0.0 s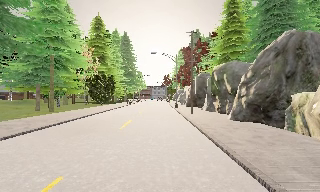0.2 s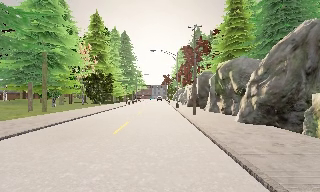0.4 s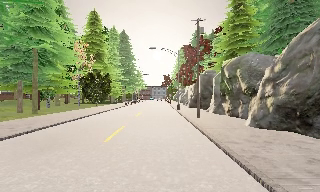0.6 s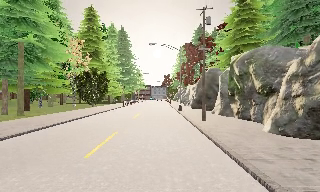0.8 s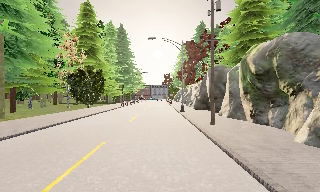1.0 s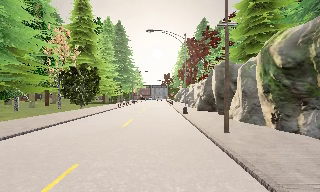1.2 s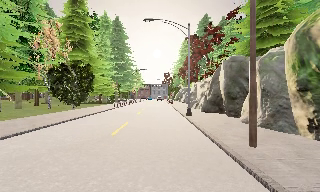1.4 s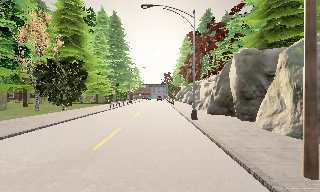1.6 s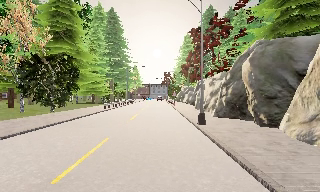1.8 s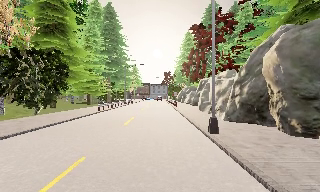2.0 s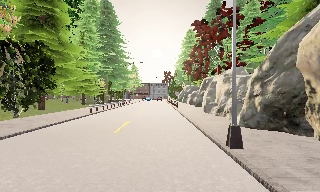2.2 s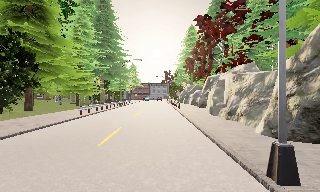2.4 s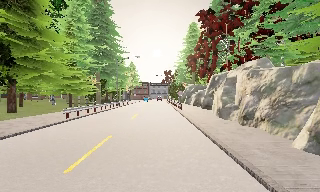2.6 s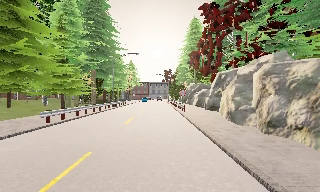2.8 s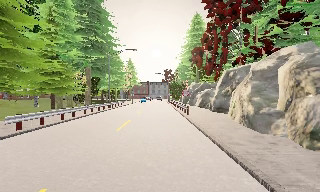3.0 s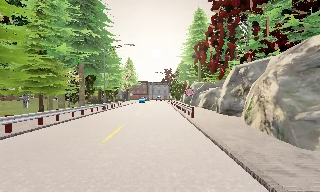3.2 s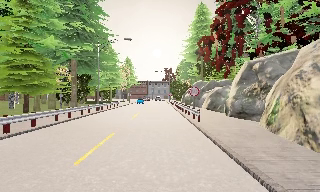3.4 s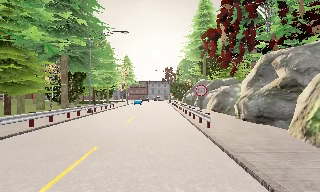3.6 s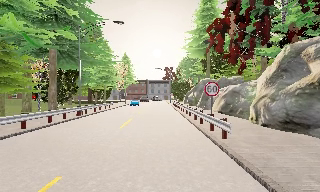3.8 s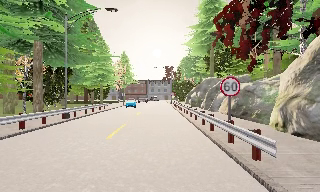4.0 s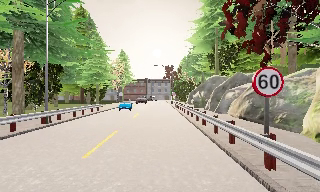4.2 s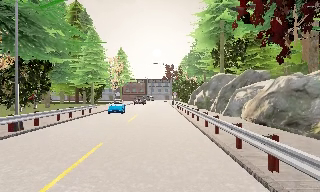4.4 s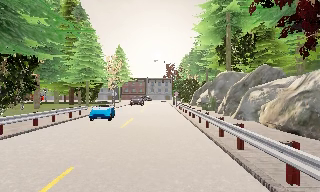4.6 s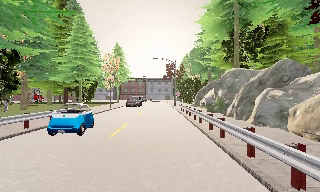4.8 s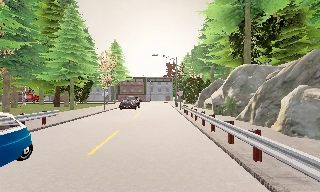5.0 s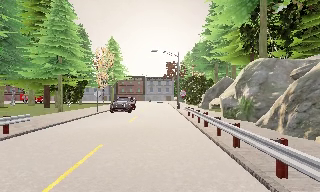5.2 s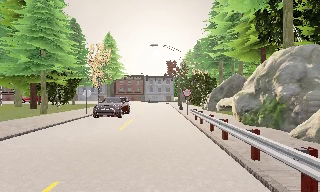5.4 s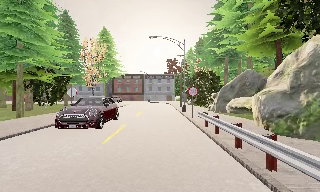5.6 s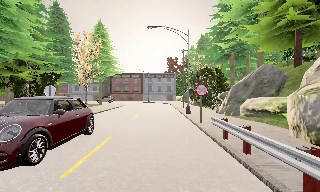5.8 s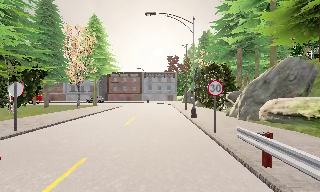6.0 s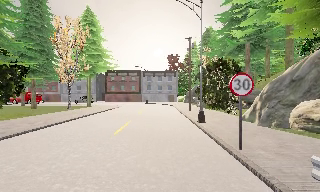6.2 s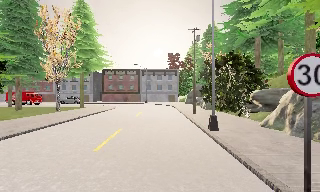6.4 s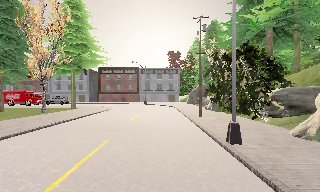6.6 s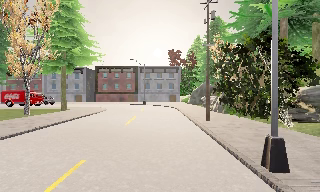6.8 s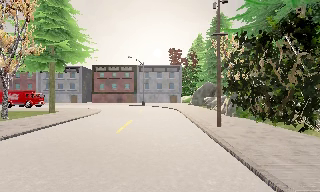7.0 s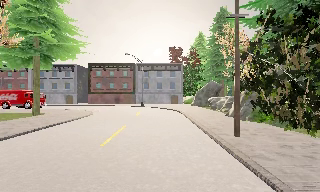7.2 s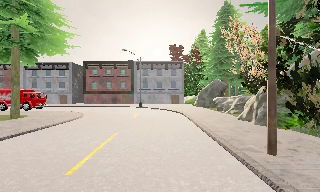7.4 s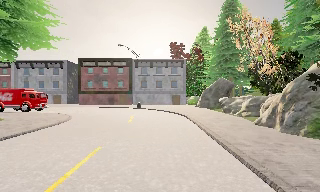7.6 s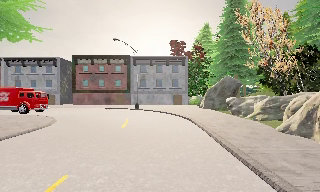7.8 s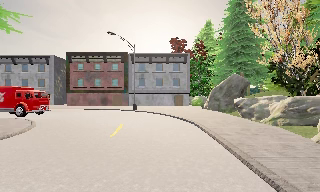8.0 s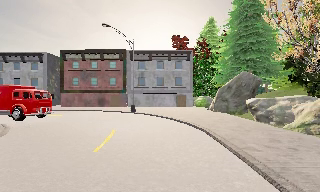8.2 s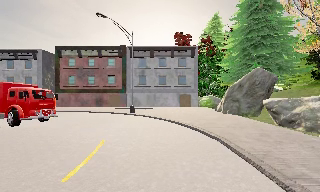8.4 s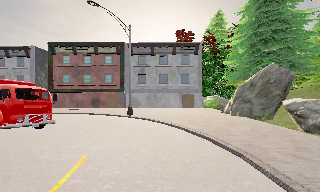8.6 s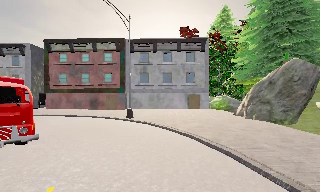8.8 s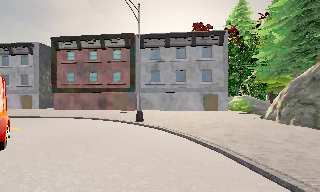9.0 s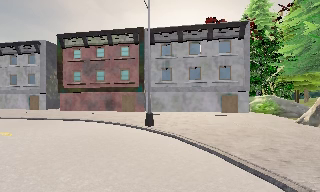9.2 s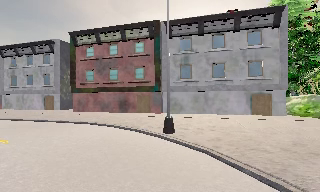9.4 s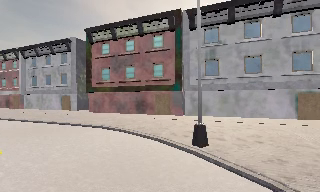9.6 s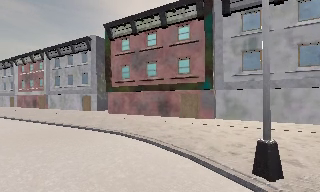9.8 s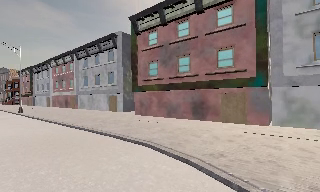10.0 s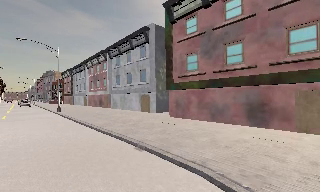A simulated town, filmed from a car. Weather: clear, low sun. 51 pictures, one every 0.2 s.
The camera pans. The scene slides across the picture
to the right.
The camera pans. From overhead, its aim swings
counterclockwise.
0.0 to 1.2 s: The camera travels forward, about 10 m, so what stands in front looms larger. It gains speed.
1.2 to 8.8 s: The camera travels forward, about 75 m, so what stands in front looms larger.
8.8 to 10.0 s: The scene slides to the right, as the camera pans about 40 degrees to its left. It travels forward, about 11 m.
The film runs forward here.
